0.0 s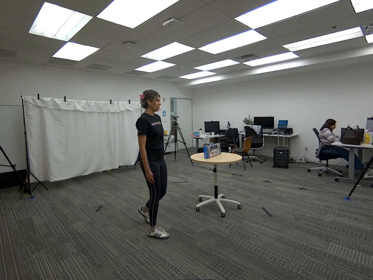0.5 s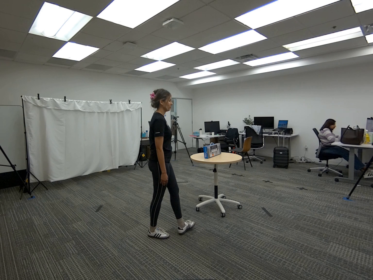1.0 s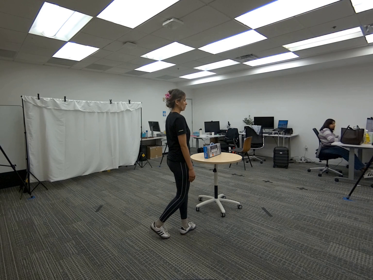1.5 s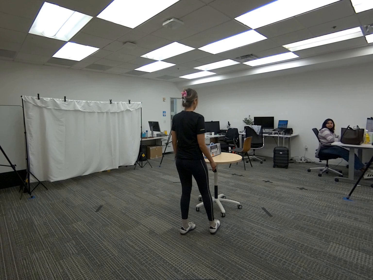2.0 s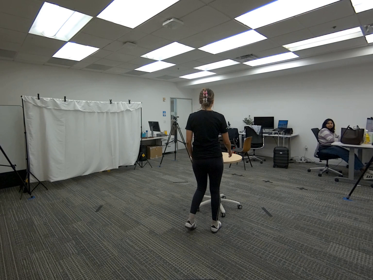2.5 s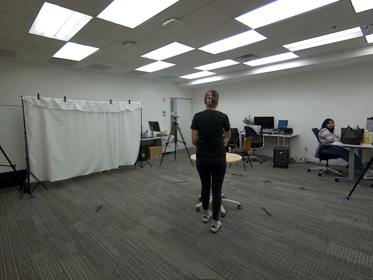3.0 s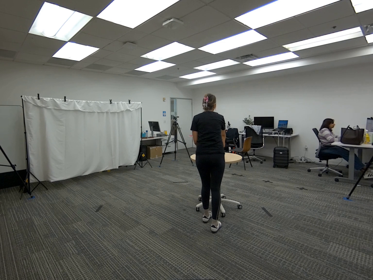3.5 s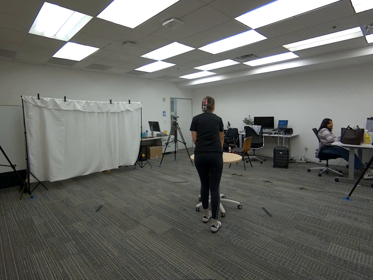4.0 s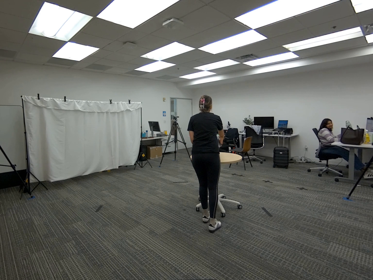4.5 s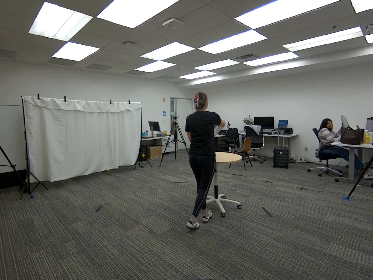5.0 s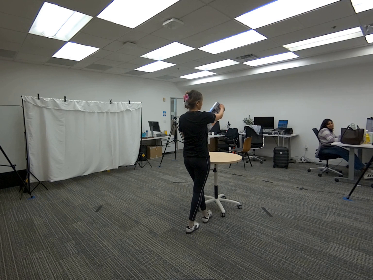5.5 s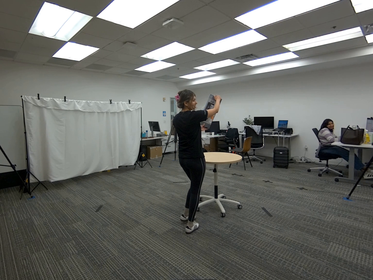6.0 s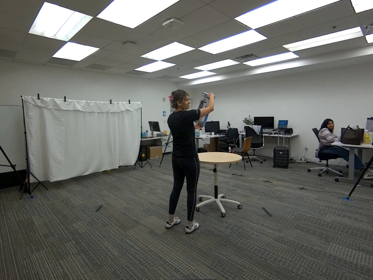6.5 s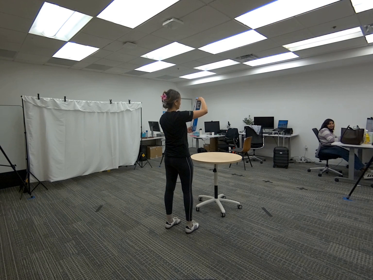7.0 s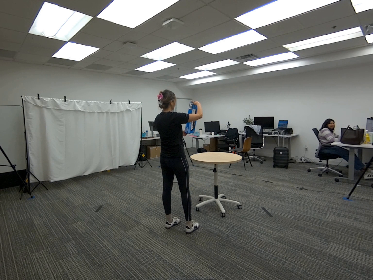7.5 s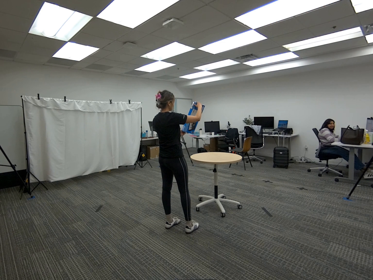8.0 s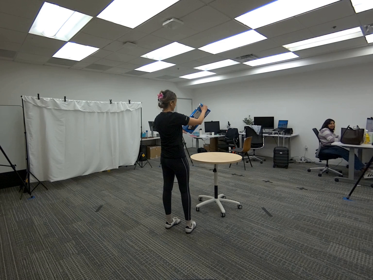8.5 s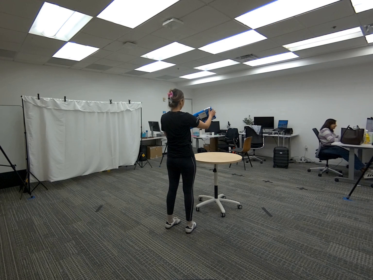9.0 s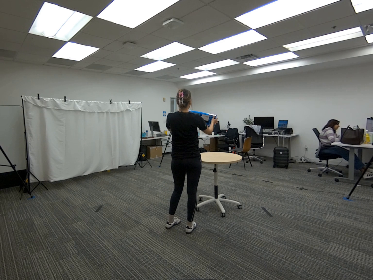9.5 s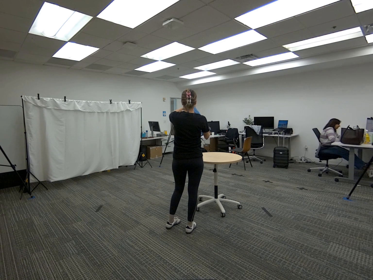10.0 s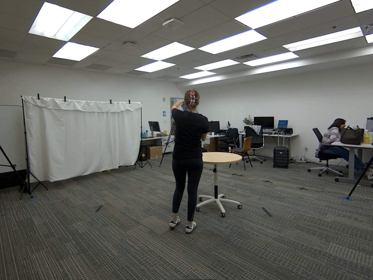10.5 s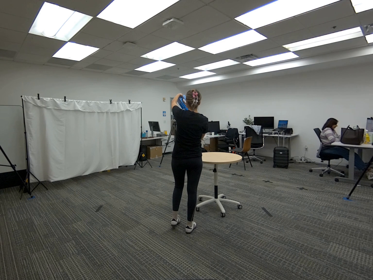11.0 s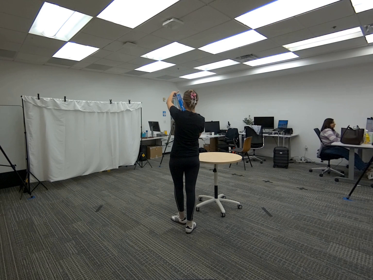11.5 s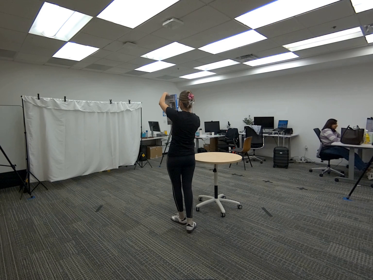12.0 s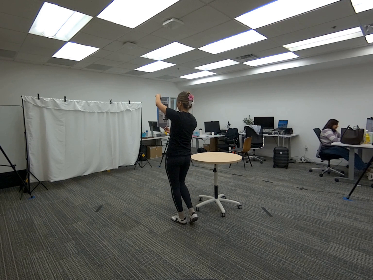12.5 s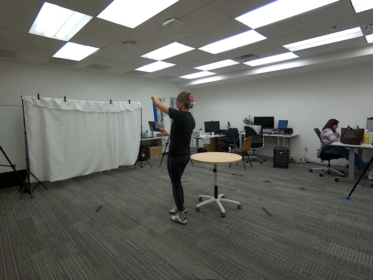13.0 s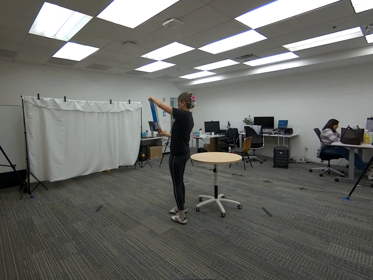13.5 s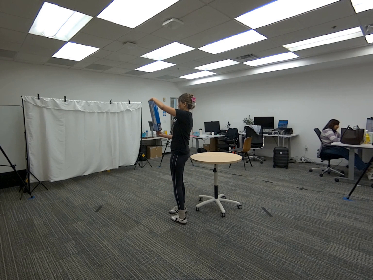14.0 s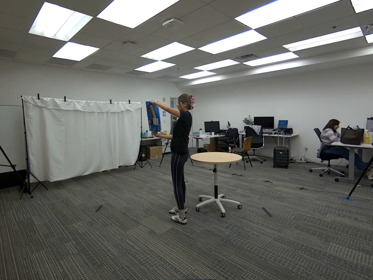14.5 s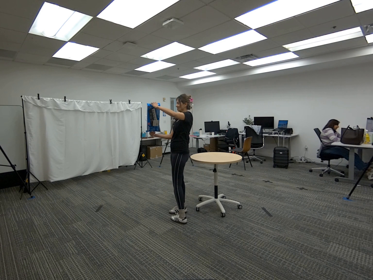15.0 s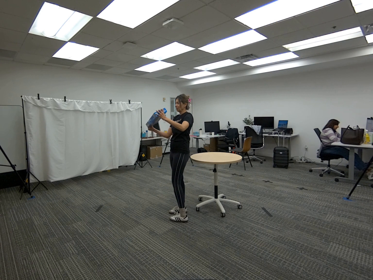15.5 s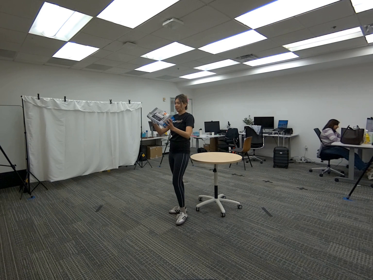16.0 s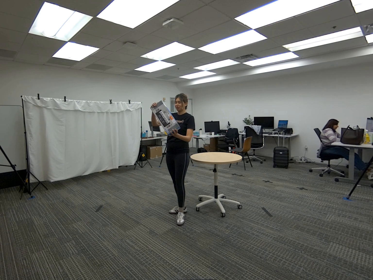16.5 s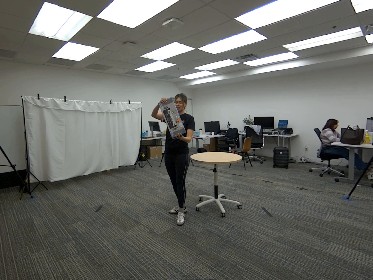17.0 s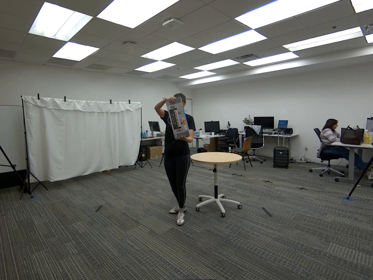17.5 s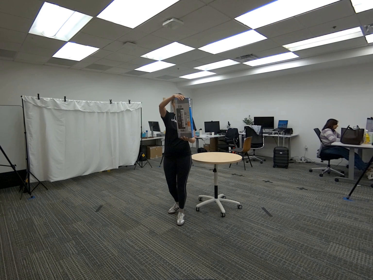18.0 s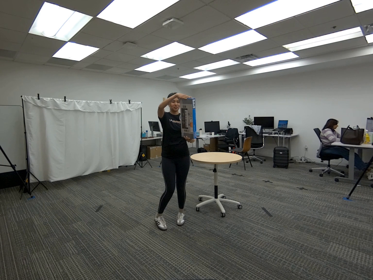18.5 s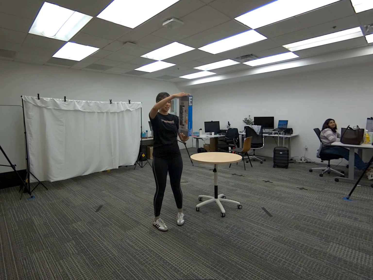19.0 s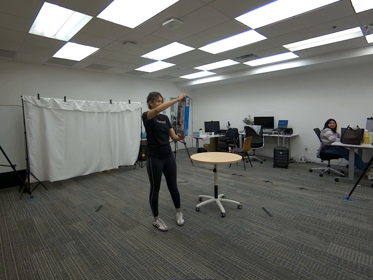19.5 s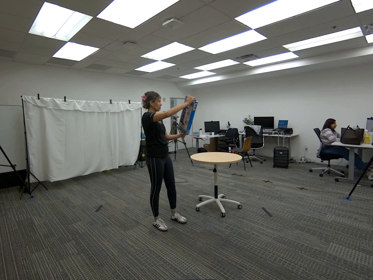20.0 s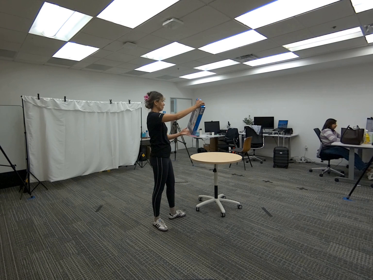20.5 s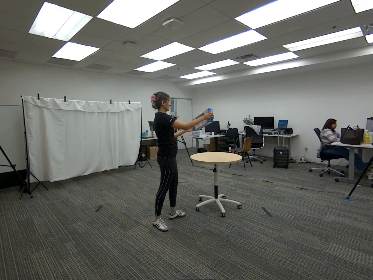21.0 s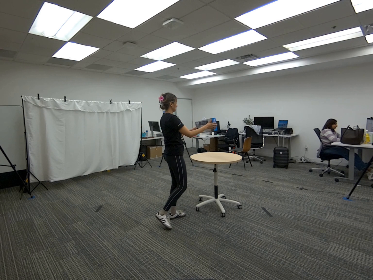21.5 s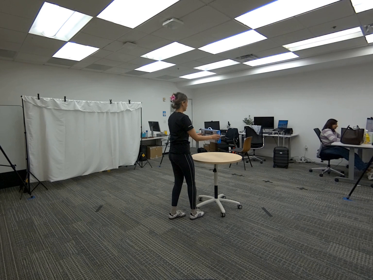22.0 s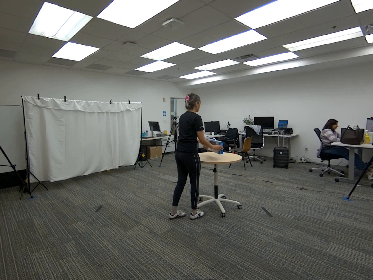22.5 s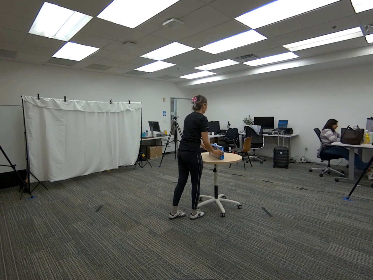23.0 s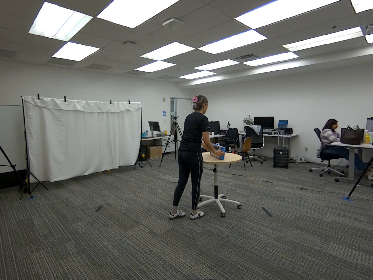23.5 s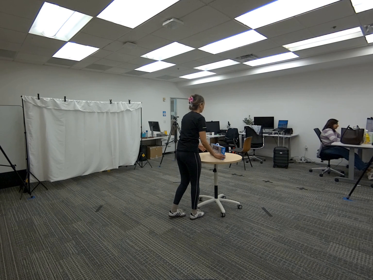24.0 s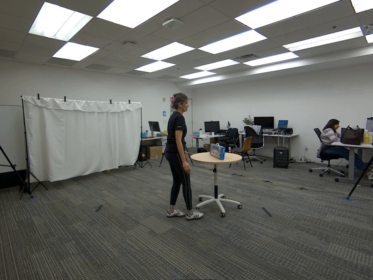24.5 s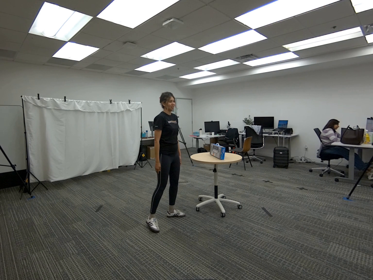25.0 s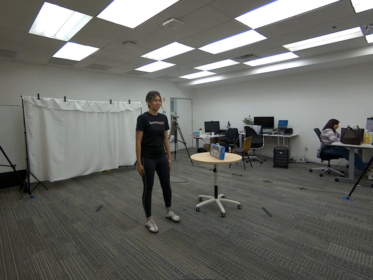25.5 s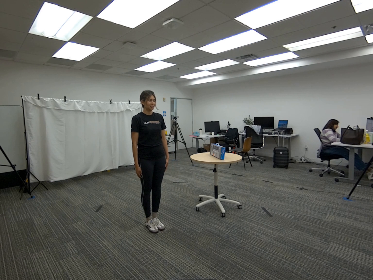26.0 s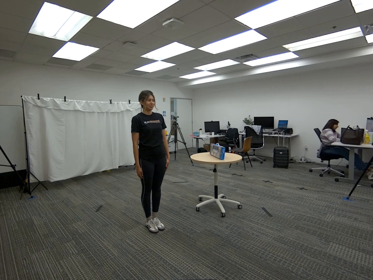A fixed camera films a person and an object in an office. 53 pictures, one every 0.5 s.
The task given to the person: Walk over to the keyboard box on the round table and pick up the box with both hands and rotate the box in midair as you rotate your body to give a visual of the box from all angles.
